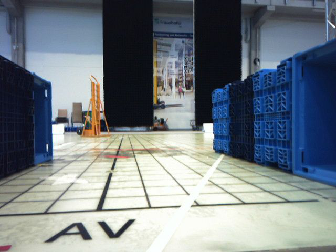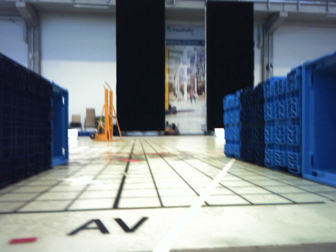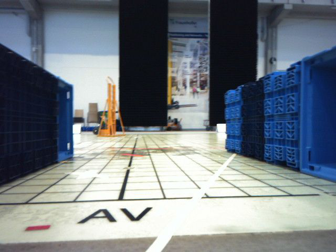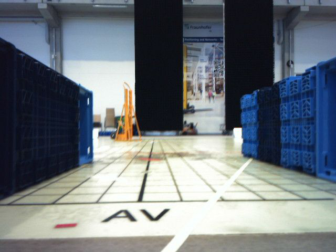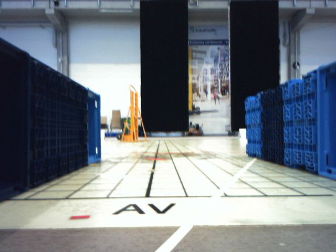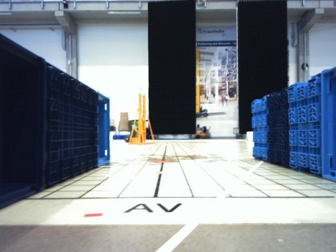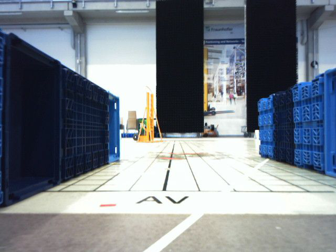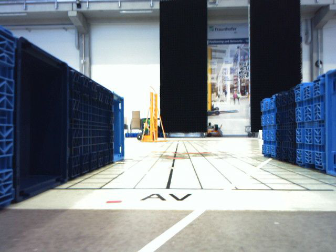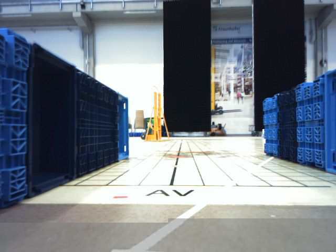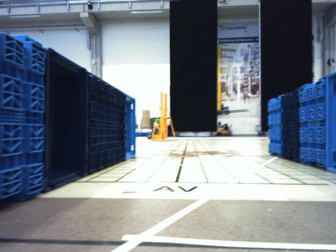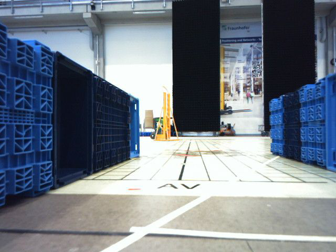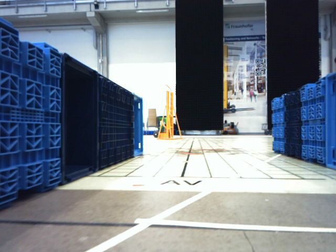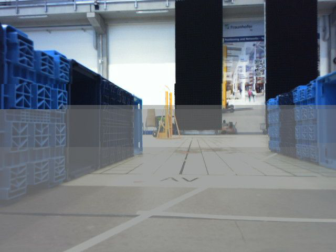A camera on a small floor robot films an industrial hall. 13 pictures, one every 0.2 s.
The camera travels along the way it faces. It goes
backward.
0.0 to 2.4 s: The scene slides to the right, as the camera pans about 15 degrees to its left. It travels backward, about 0.4 m, so what stands in front gets smaller.
The film runs backward here.
